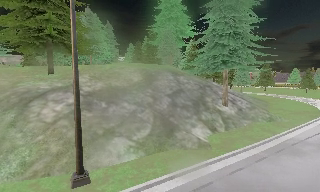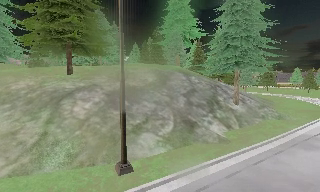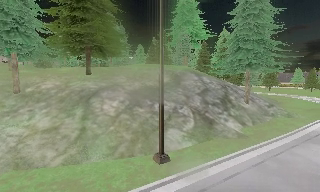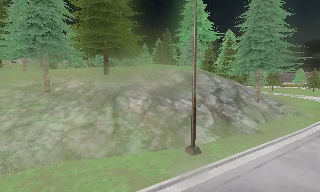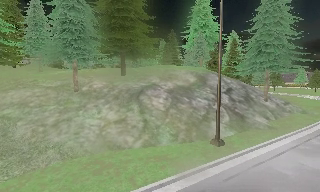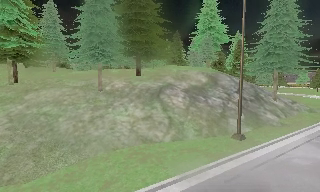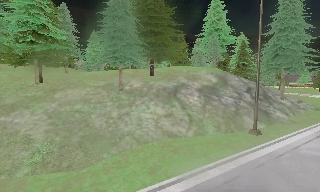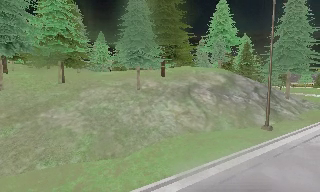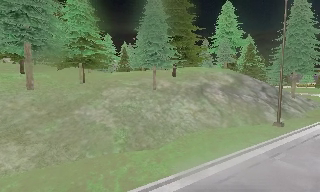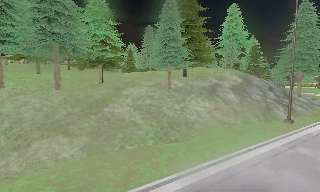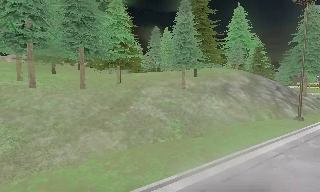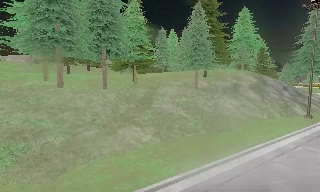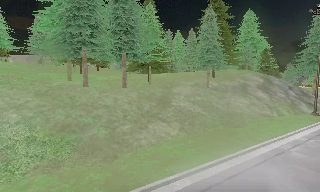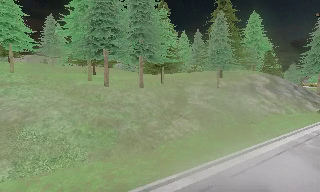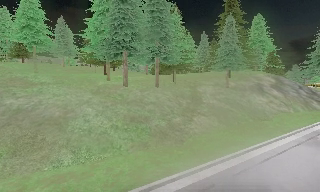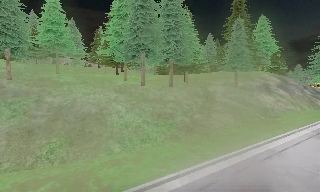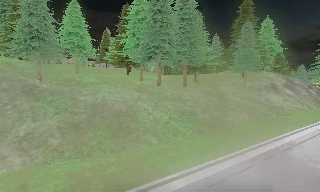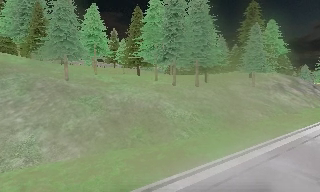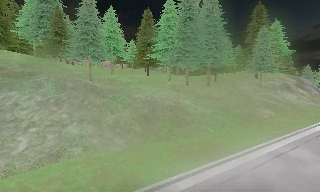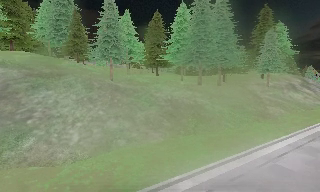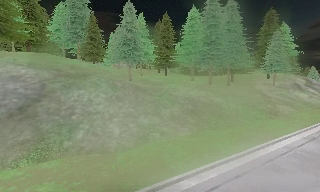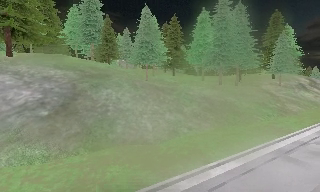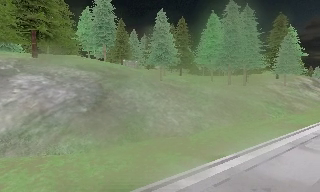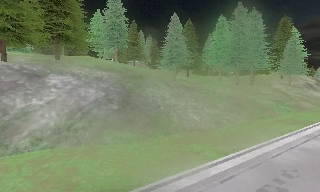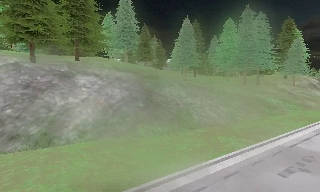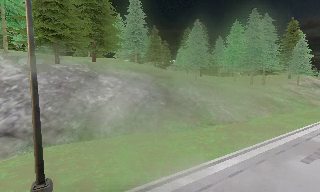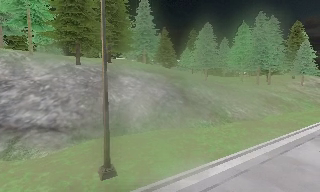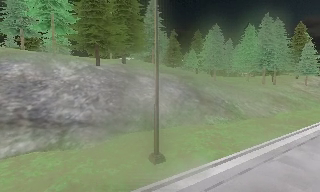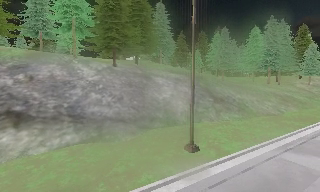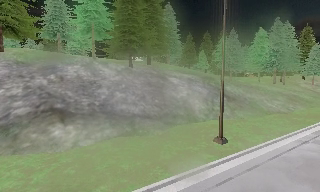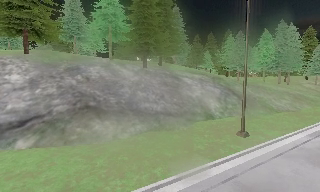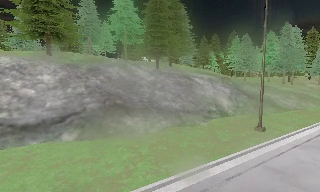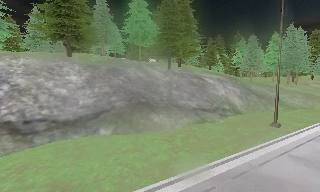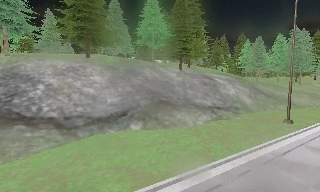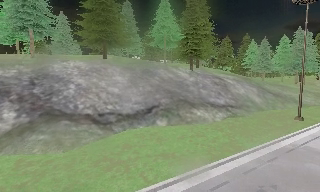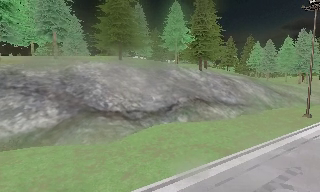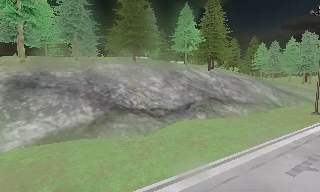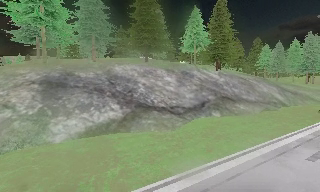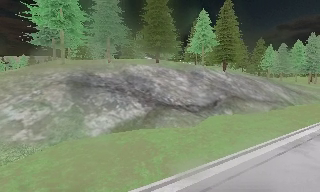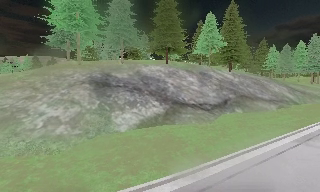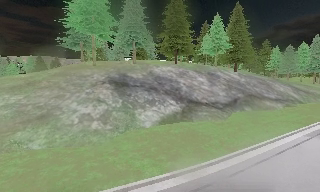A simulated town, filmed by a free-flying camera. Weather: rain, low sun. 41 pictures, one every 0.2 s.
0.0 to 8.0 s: The camera travels to its left and backward, about 90 m, so close, fixed things drift to the right.
The film runs backward here.
